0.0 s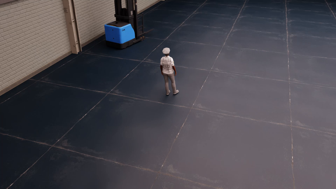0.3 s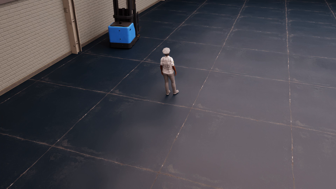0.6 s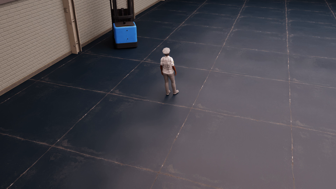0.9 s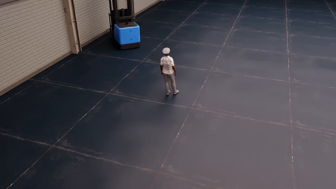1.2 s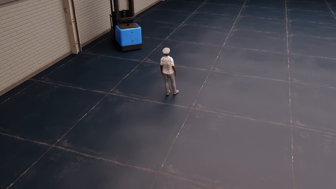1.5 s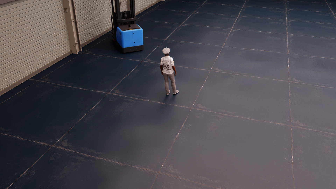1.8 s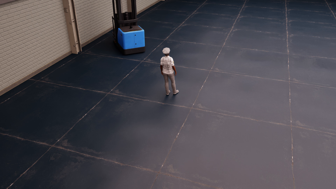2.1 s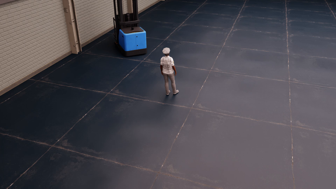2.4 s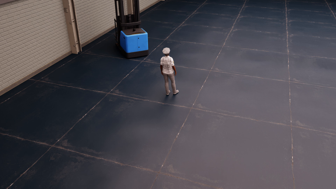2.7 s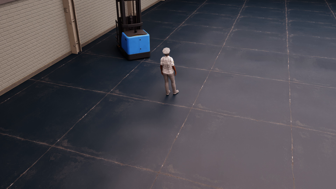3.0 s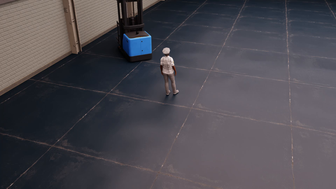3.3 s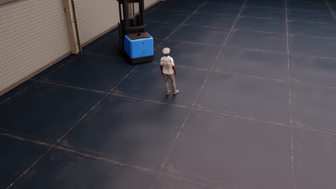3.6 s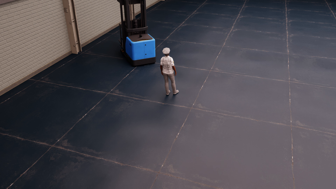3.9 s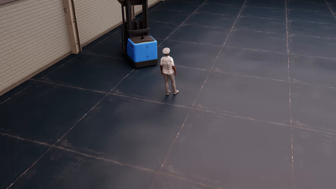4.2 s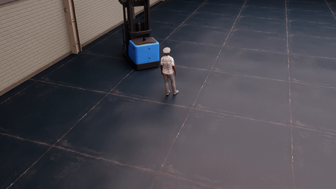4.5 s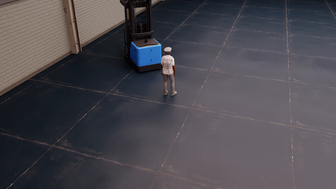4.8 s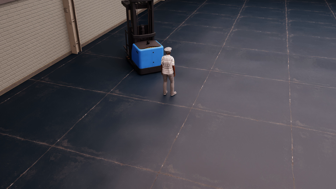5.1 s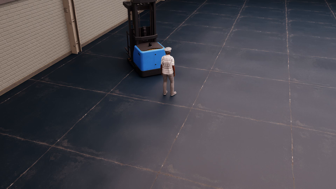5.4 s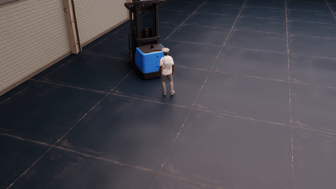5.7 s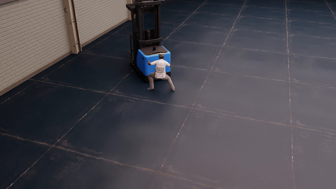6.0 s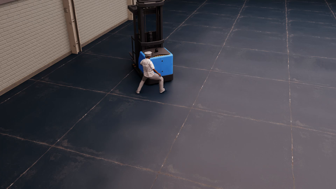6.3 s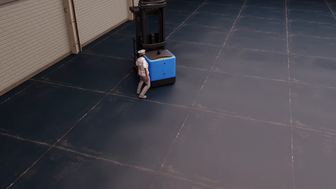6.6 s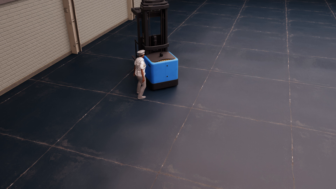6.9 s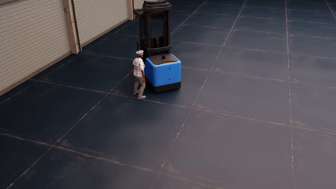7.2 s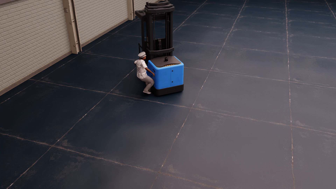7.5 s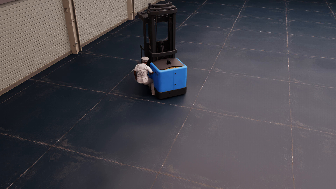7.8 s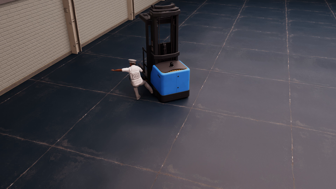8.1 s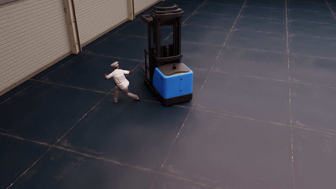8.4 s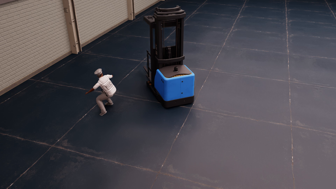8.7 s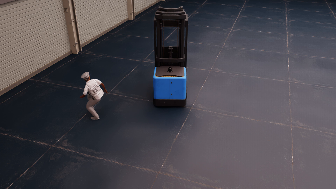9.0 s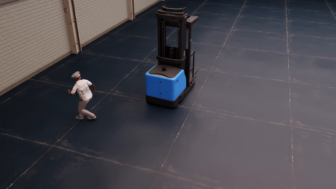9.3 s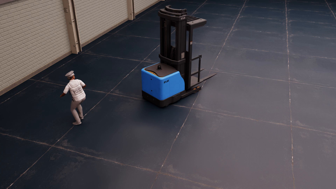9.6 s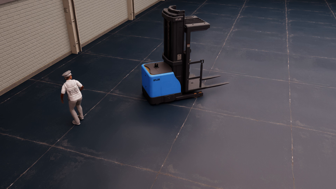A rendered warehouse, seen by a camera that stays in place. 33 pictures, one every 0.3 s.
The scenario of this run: Near miss between a forklift and a person.
